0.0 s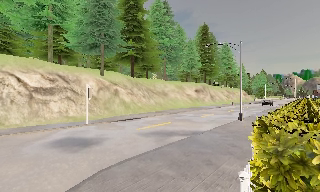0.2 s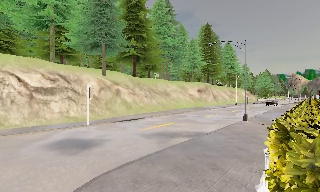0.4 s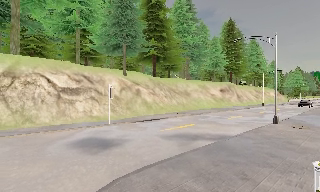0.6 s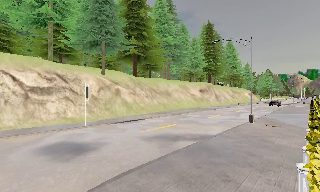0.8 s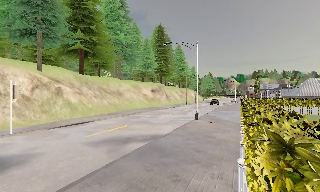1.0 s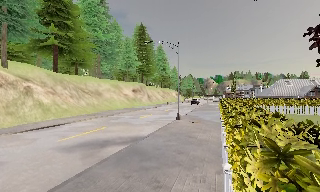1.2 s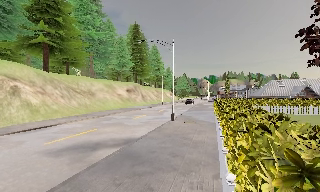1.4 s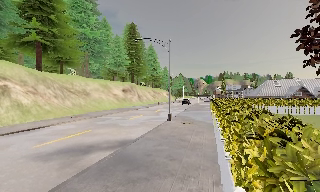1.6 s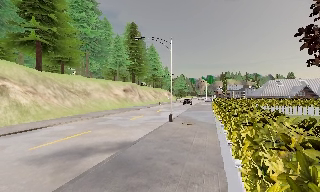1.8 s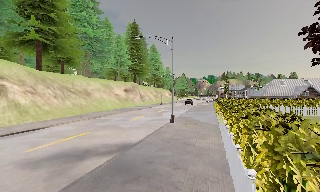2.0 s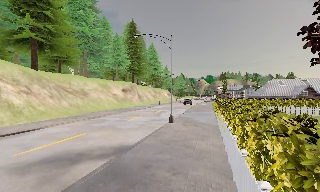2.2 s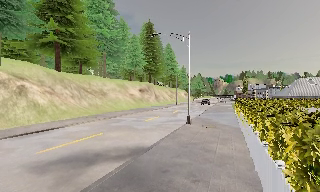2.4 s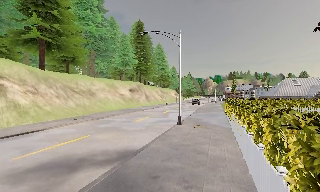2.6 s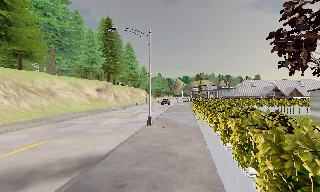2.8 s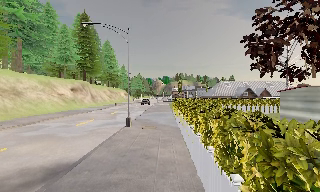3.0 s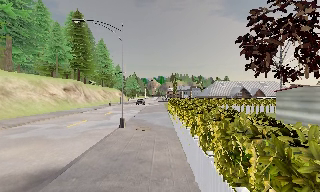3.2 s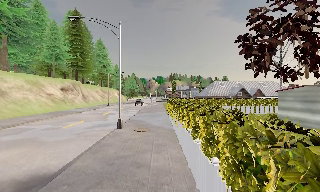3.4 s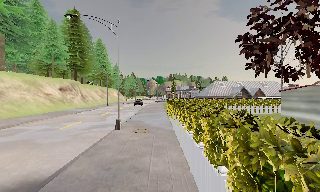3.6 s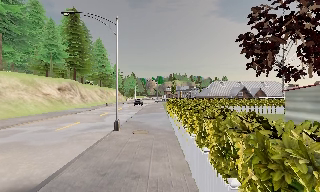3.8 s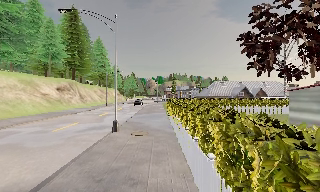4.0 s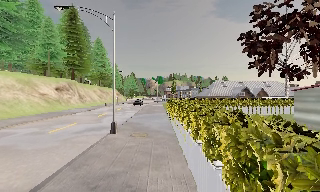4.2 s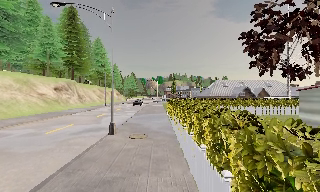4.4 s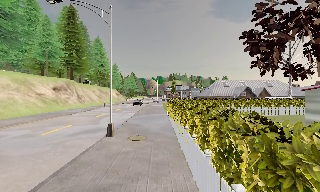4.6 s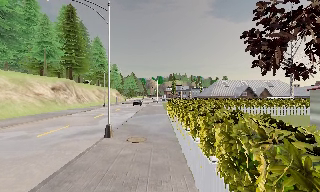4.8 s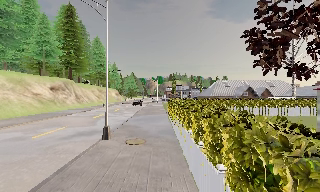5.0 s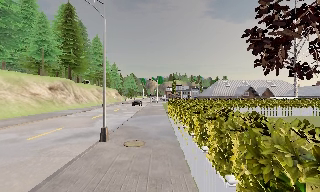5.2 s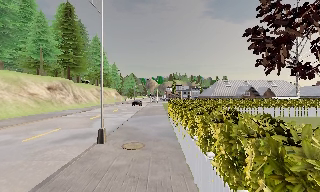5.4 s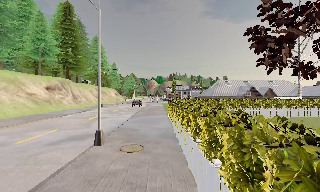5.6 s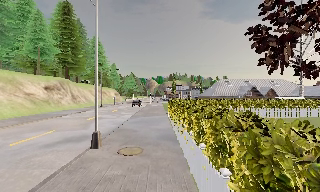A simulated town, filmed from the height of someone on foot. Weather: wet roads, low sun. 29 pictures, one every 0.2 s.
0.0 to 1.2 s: The camera swings to its right by about 25 degrees, and the scene slides to the left. It travels forward, about 2 m, so what stands in front looms larger.
1.2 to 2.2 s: The camera travels forward, about 1.5 m, so what stands in front looms larger.
2.2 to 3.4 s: The scene slides to the left, as the camera pans about 25 degrees to its right. It travels forward, about 2 m, so what stands in front looms larger.
3.4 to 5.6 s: The camera travels forward, about 3.5 m, so what stands in front looms larger.
The film runs forward here.
